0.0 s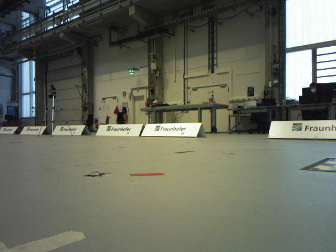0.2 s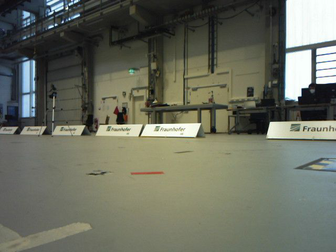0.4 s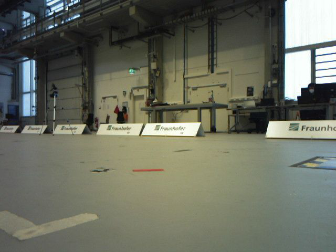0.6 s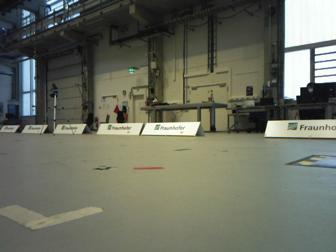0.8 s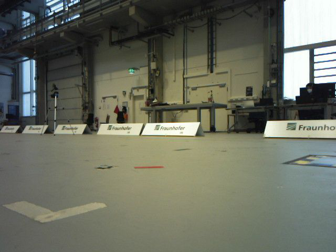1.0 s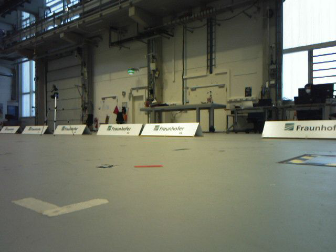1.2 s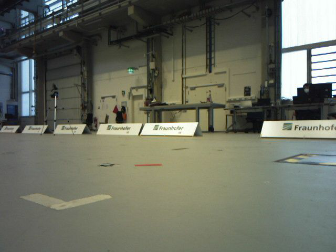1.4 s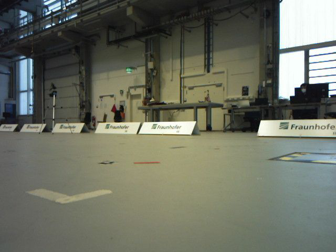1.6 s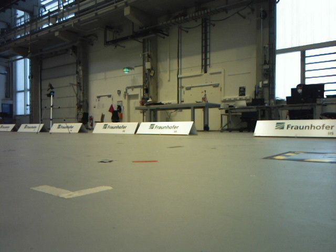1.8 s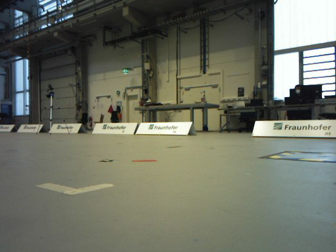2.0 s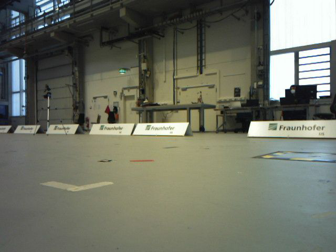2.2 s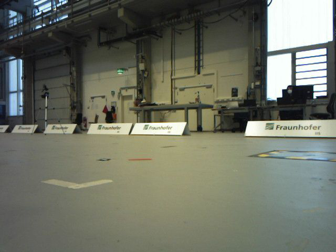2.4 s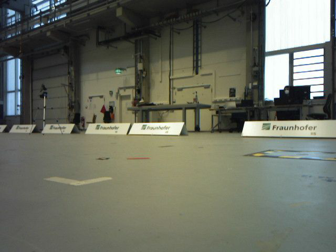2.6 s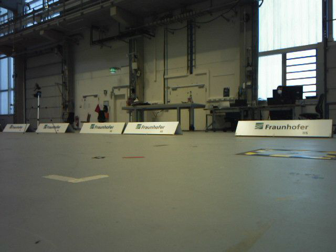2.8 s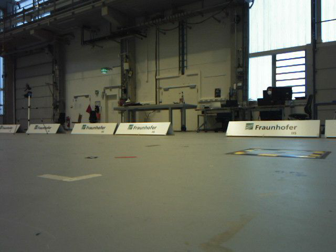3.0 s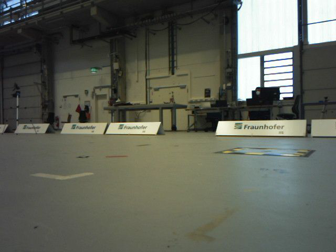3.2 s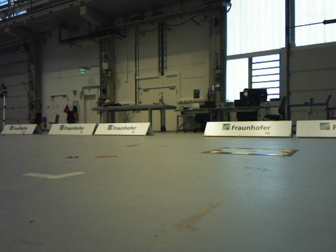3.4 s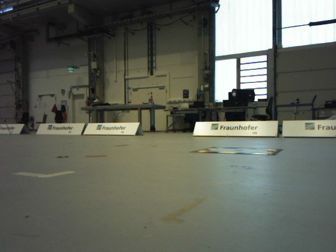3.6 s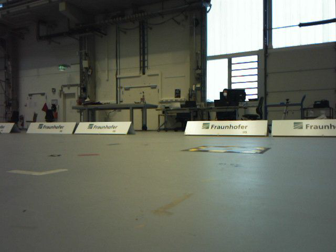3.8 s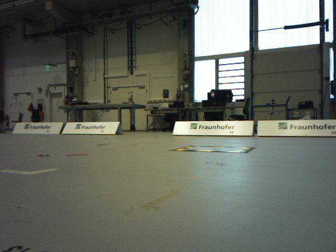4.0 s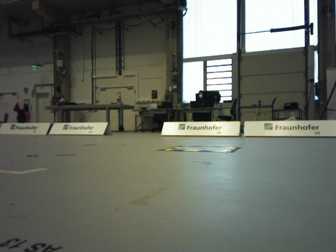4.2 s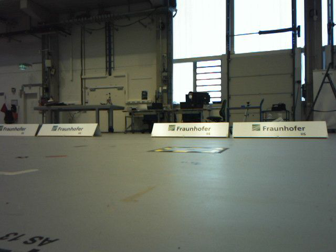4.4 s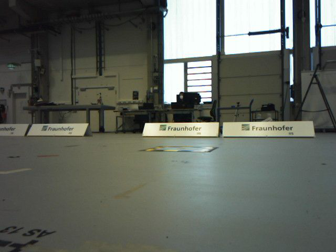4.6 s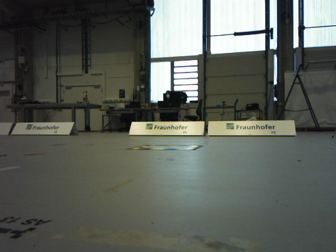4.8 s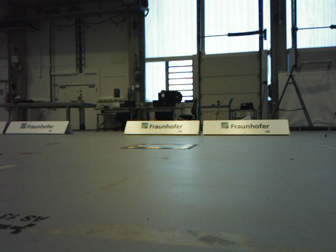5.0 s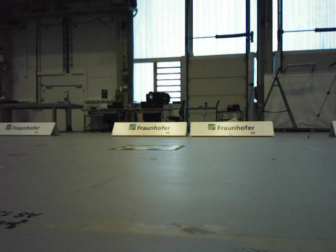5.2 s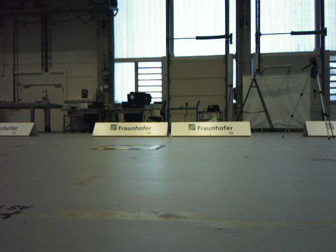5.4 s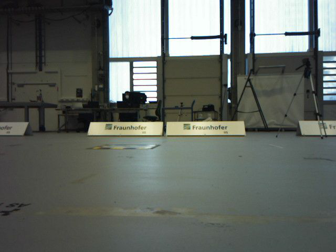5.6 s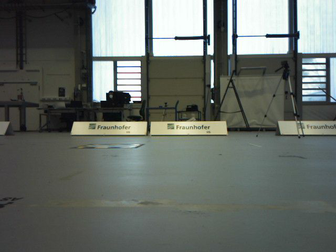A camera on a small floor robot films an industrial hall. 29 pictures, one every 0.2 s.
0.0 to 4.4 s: The camera pans to its right, which is clockwise from overhead, by about 20 degrees. It travels backward, about 0.9 m, so what stands in front gets smaller.
4.4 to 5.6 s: The camera swings to its right by about 15 degrees, and the scene slides to the left. It travels backward, about 0.3 m, so what stands in front gets smaller.
The film runs backward here.
